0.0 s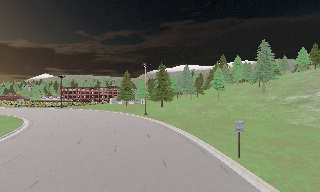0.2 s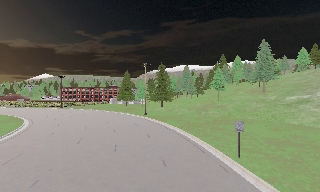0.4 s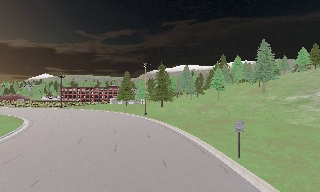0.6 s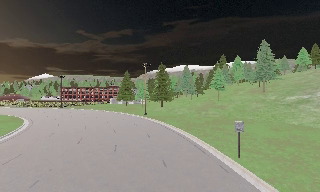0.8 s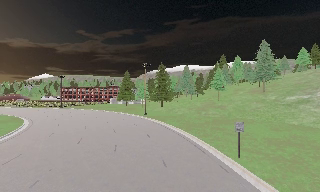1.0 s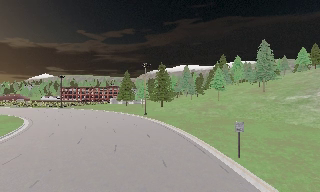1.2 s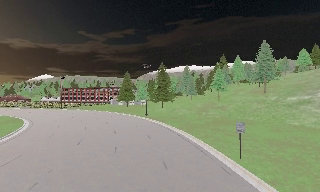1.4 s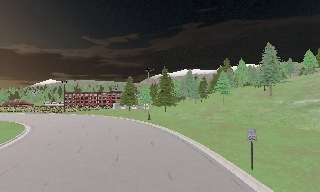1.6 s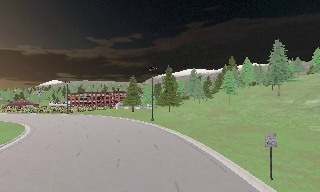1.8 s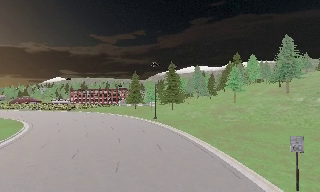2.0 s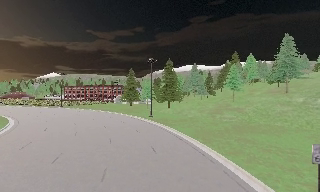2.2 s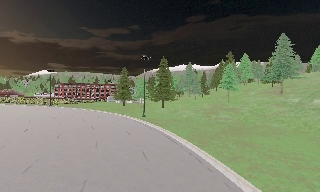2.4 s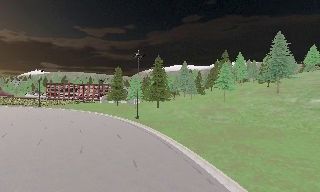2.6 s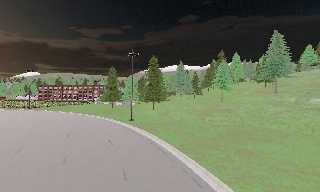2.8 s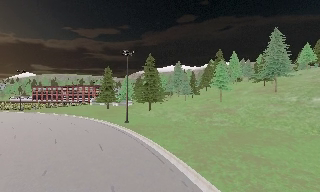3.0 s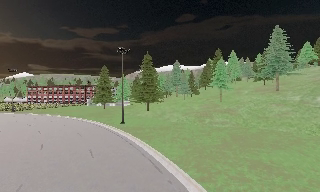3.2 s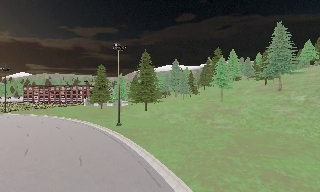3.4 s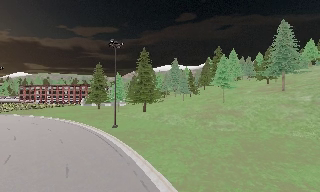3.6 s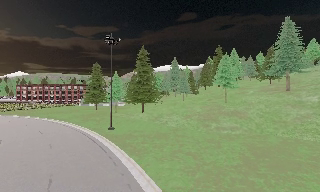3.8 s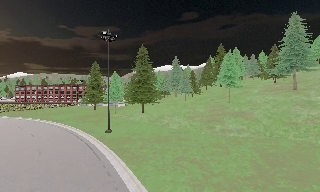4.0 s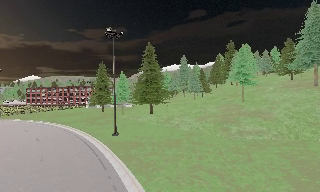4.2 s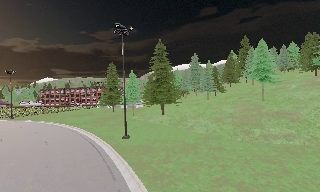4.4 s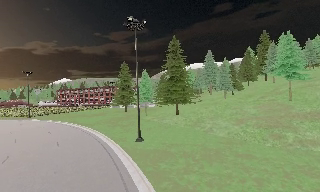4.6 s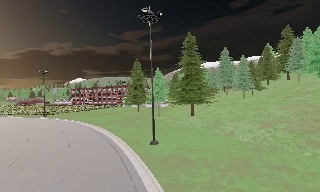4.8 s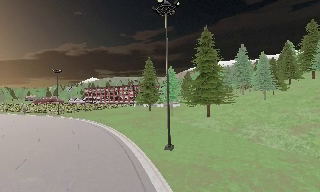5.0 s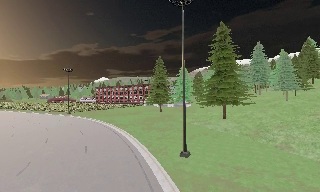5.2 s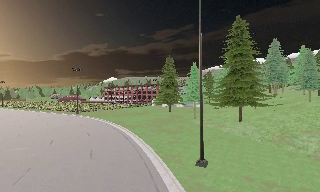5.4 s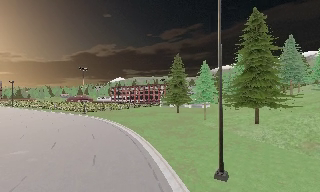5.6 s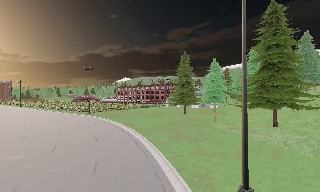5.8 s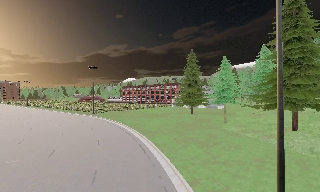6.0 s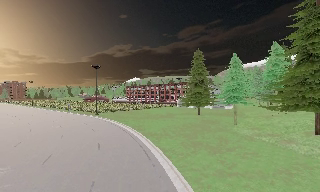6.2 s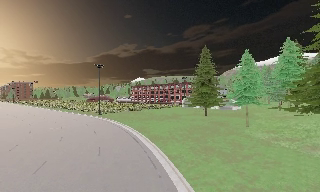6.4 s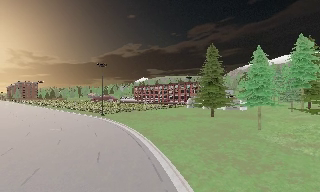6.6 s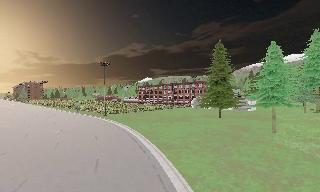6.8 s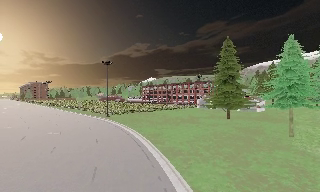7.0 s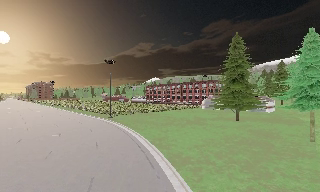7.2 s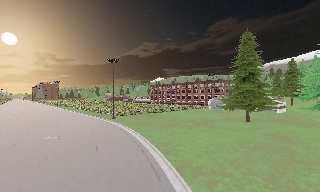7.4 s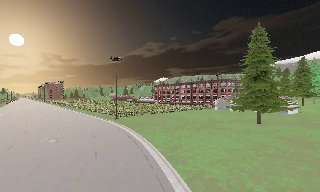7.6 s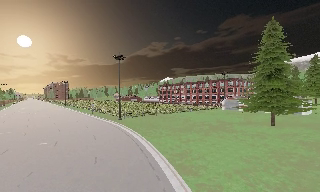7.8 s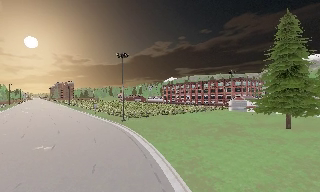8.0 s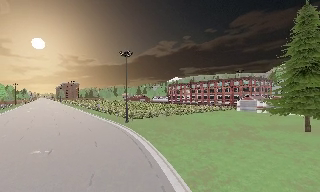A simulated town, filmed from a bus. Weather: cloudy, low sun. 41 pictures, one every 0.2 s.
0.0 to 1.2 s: The camera keeps its place and its aim.
1.2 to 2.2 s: The camera travels forward, about 6 m, so what stands in front looms larger. It gains speed.
2.2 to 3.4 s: The camera travels forward, about 9 m, so what stands in front looms larger.
3.4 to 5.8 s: The scene slides to the right, as the camera pans about 30 degrees to its left. It travels forward, about 17 m.
5.8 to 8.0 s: The camera swings to its left by about 15 degrees, and the scene slides to the right. It travels forward, about 16 m, so what stands in front looms larger.
The film runs forward here.
